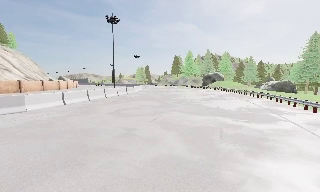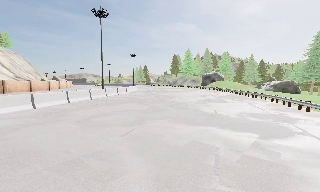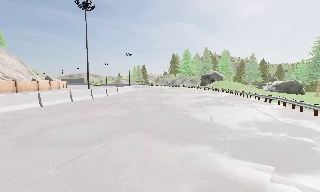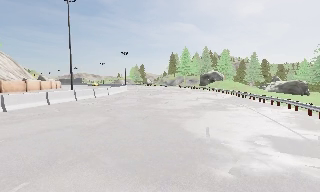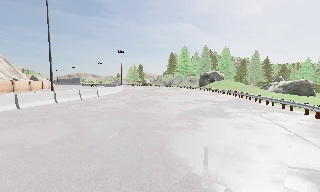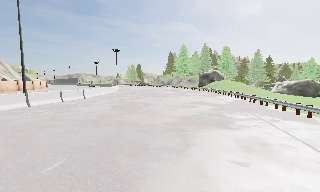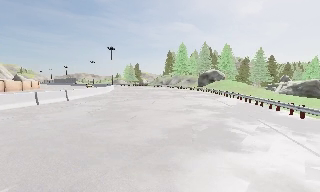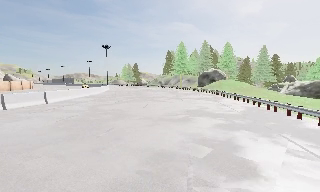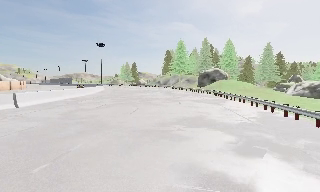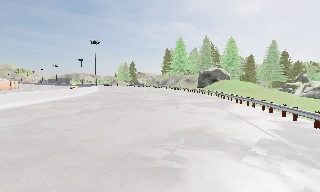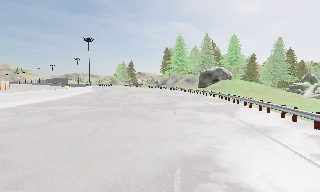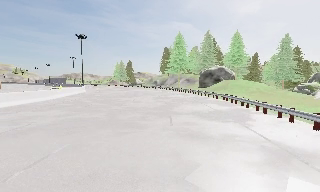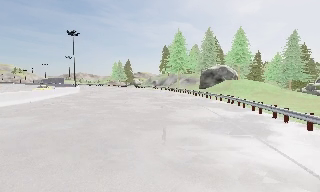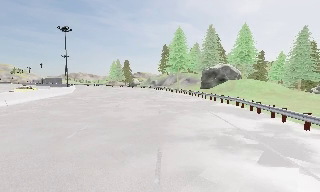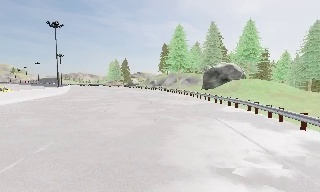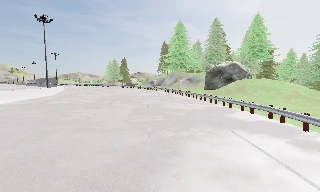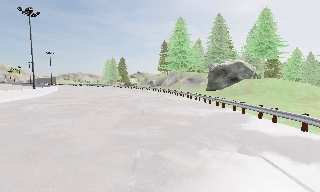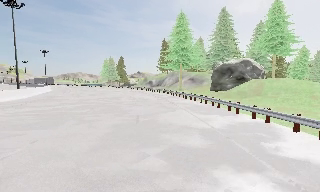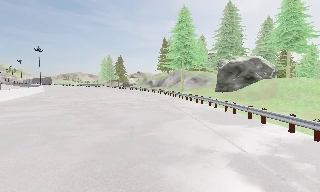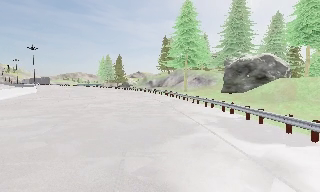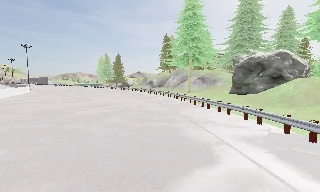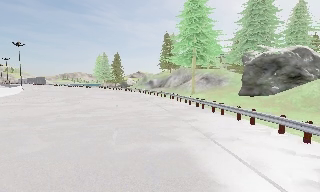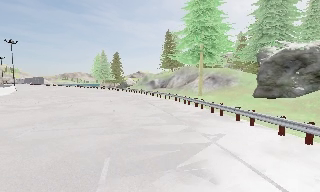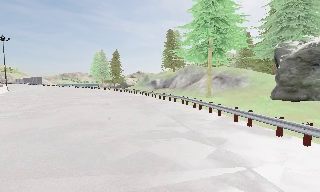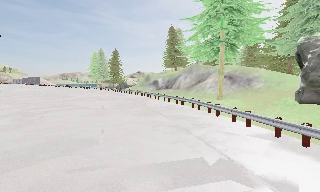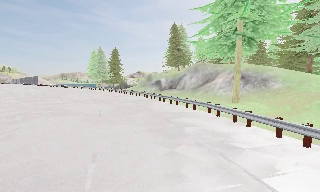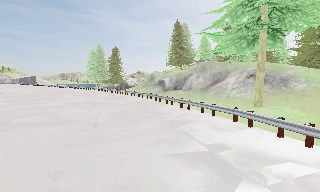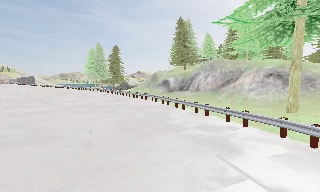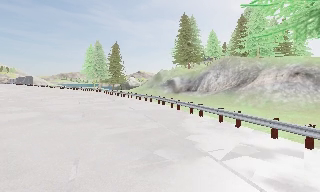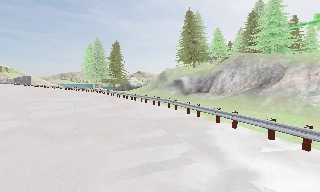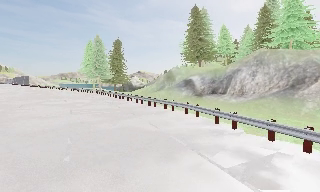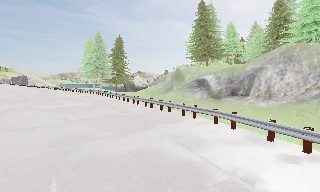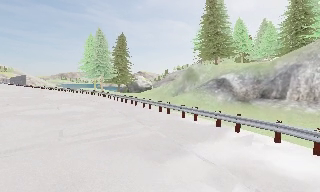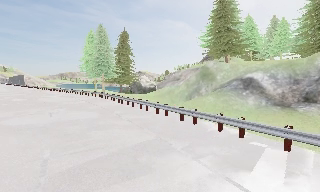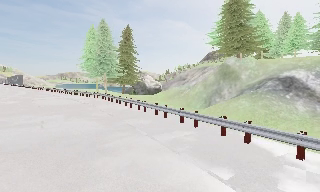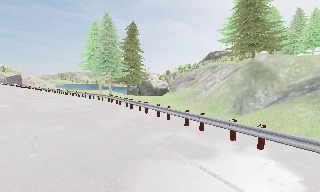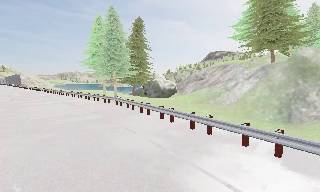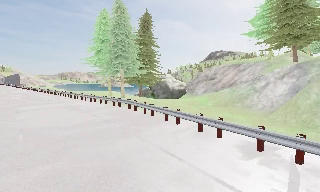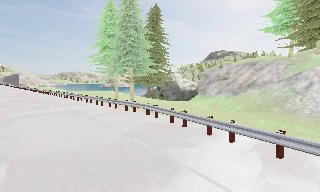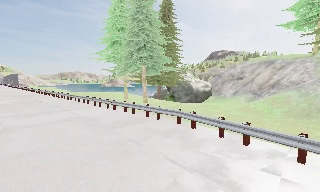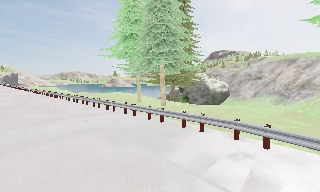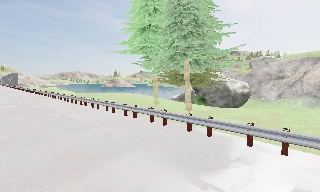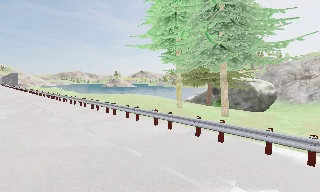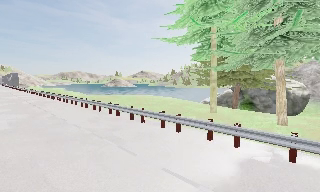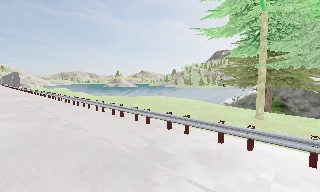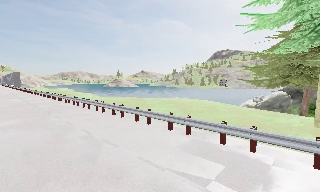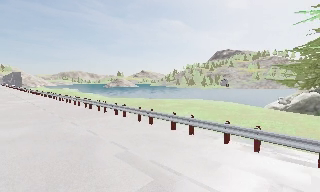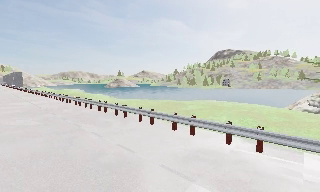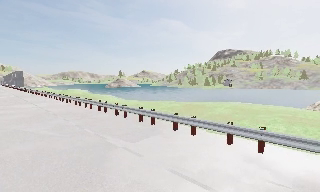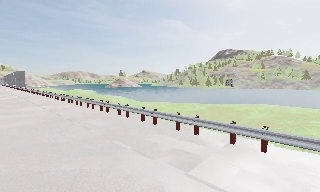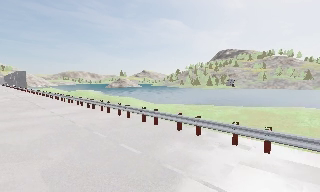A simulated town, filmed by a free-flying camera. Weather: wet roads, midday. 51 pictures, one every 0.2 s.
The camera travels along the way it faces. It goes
forward.
0.0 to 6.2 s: The camera travels forward, about 75 m, so what stands in front looms larger.
6.2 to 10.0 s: The camera travels forward and to its left, about 50 m, so what stands in front looms larger.
The film runs forward here.
